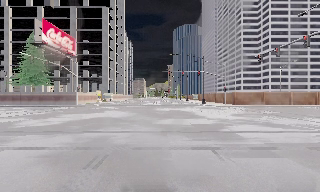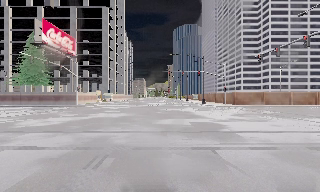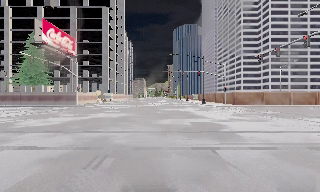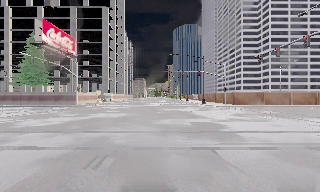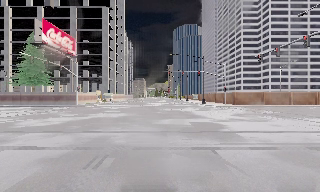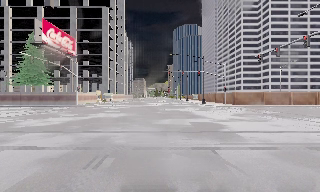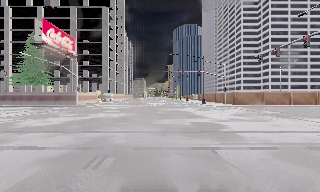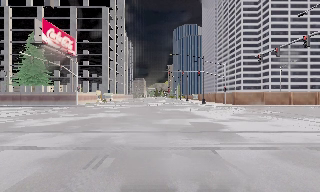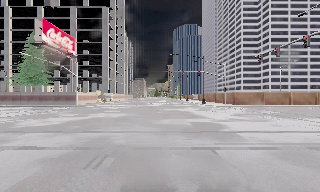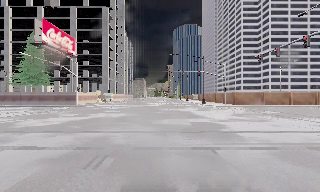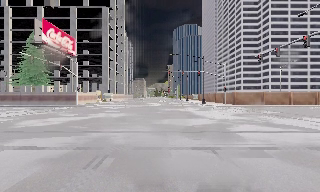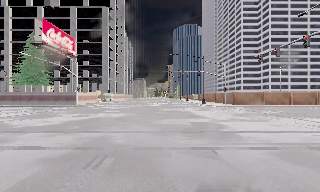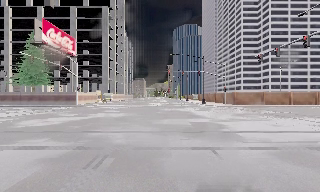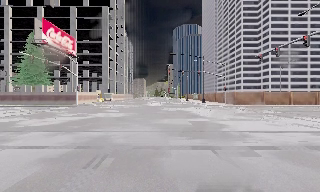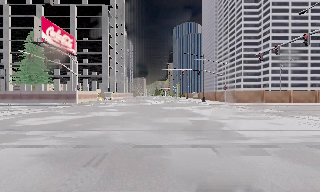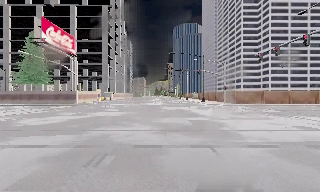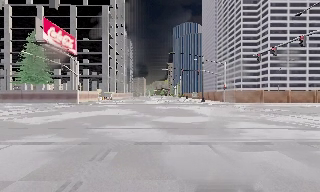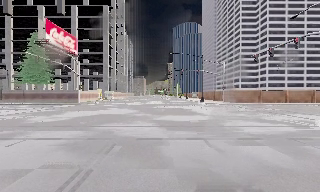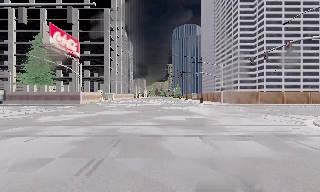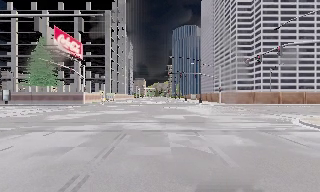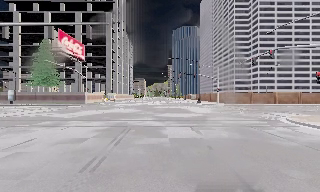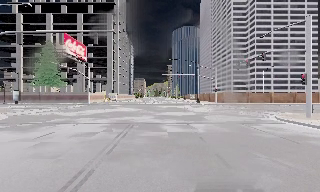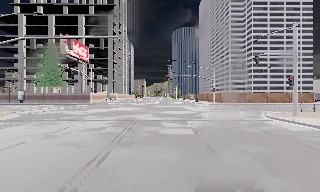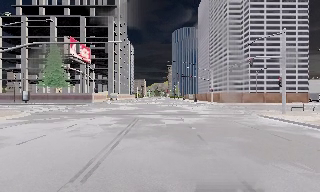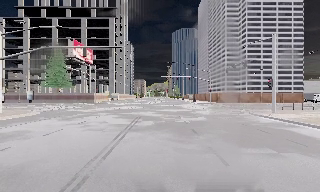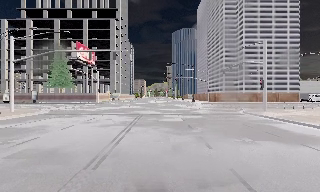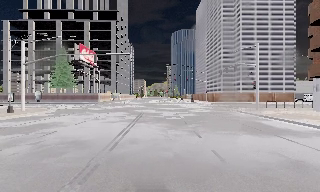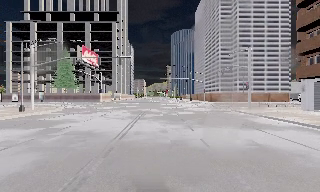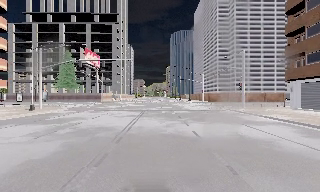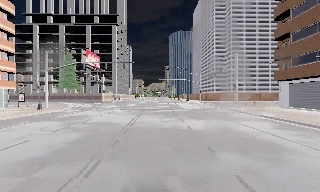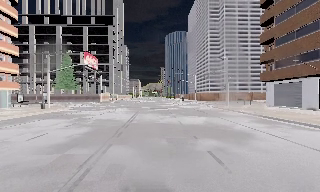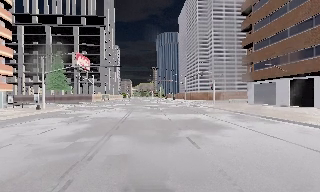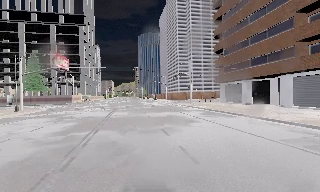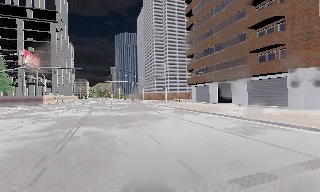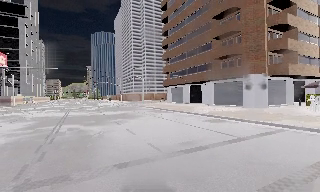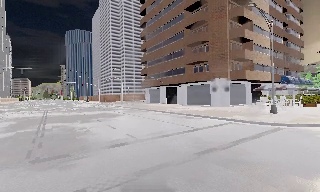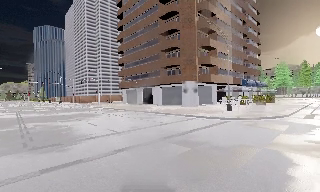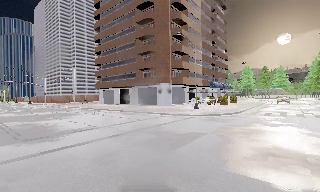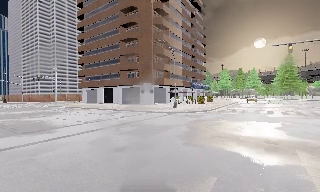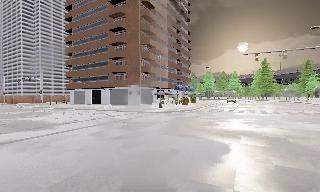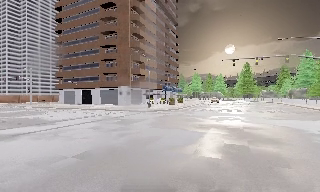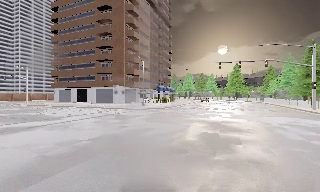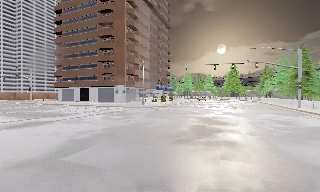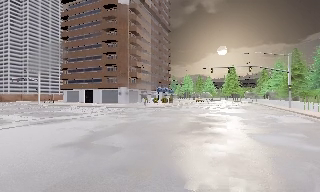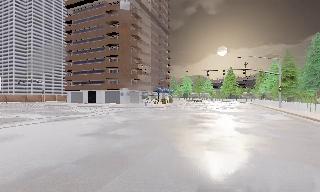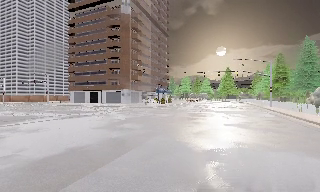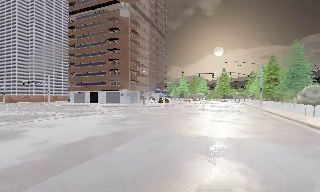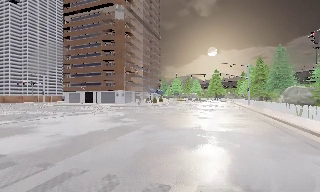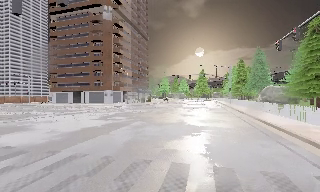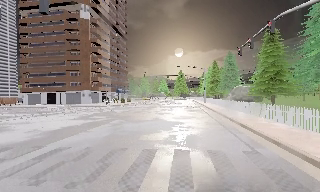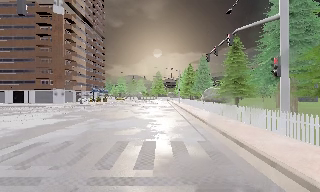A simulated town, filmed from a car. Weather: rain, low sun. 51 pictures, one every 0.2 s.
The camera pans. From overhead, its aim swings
clockwise.
The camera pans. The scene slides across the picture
to the left.
0.0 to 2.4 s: The camera keeps its place and its aim.
2.4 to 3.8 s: The camera travels backward, about 2.5 m, so what stands in front gets smaller. It gains speed.
3.8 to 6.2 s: The camera travels backward, about 16 m, so what stands in front gets smaller.
6.2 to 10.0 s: The scene slides to the left, as the camera pans about 85 degrees to its right. It travels backward, about 30 m.
The film runs backward here.
